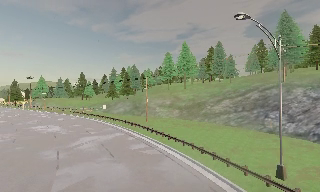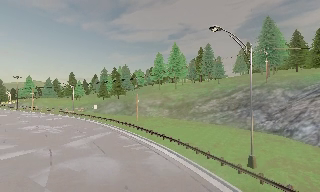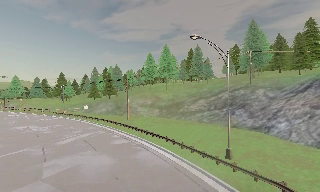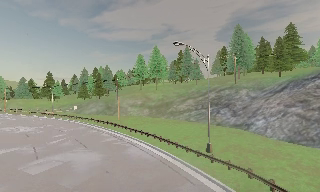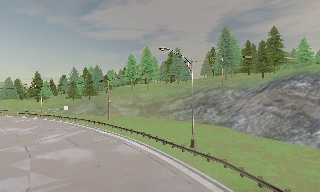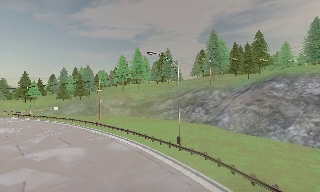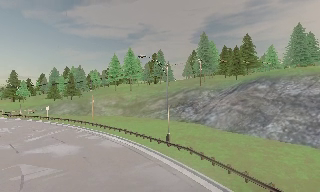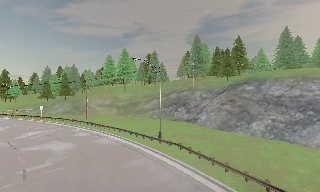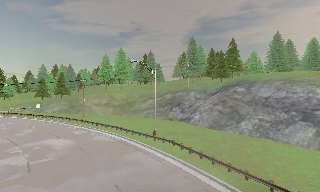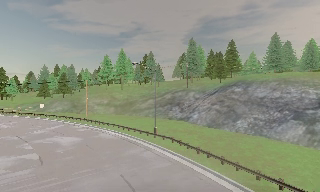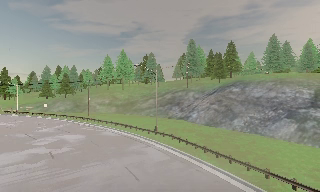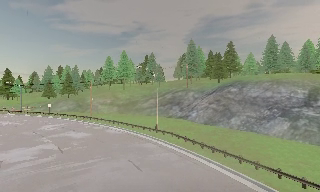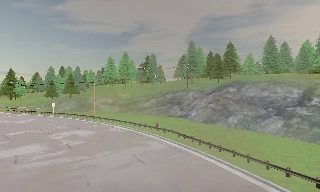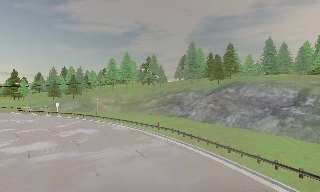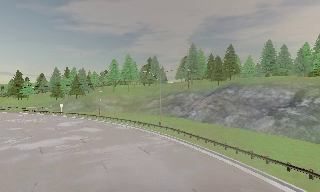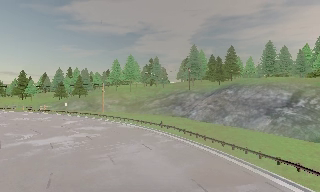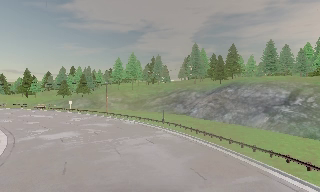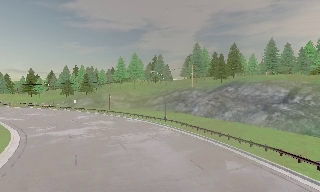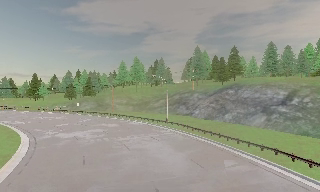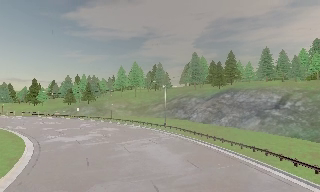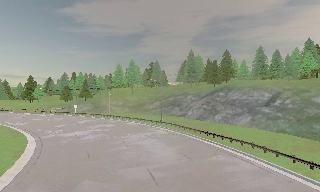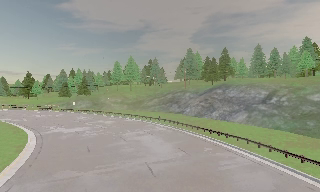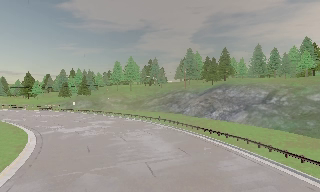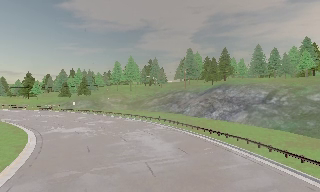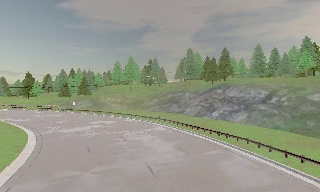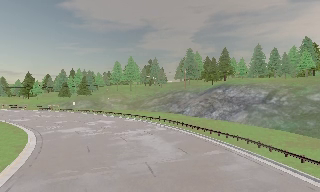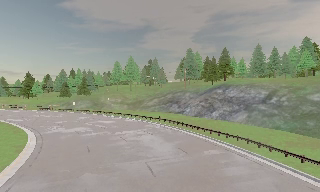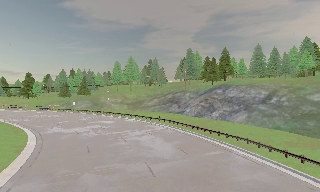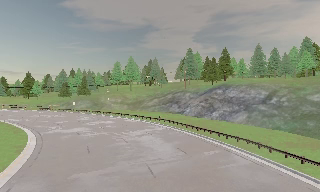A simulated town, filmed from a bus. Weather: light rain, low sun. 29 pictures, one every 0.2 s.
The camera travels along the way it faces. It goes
backward.
0.0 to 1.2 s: The scene slides to the left, as the camera pans about 20 degrees to its right. It travels backward, about 6 m, so what stands in front gets smaller.
1.2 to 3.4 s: The camera travels backward, about 11 m, so what stands in front gets smaller.
3.4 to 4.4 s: The camera travels backward, about 3 m, so what stands in front gets smaller. It loses speed.
4.4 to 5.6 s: The camera keeps its place and its aim.
The film runs backward here.
